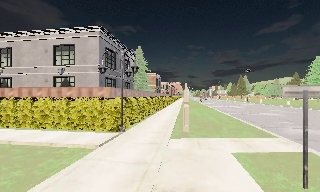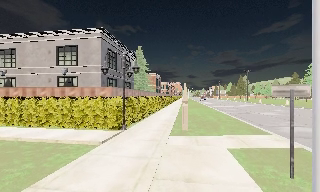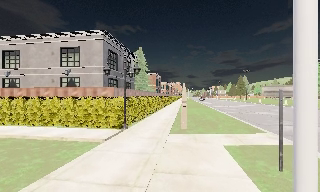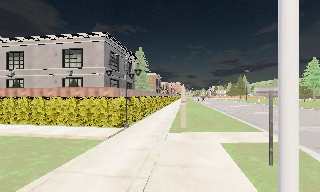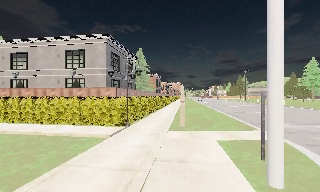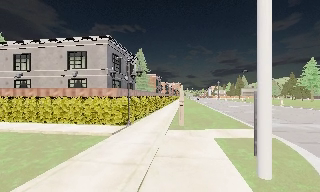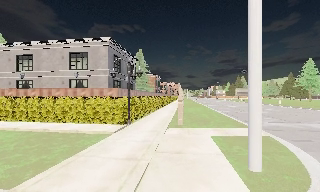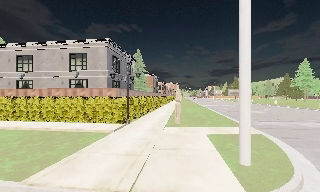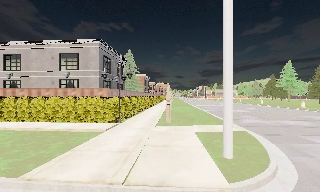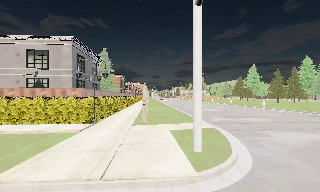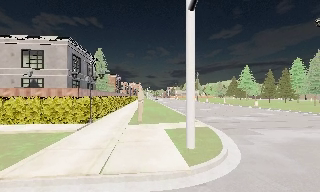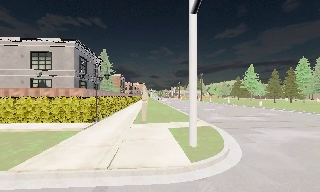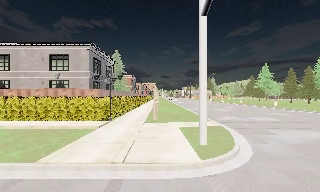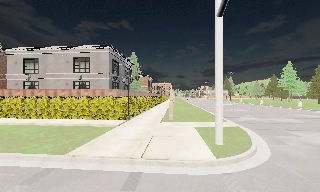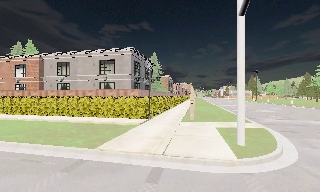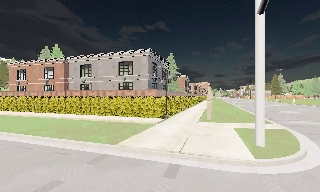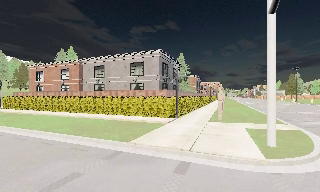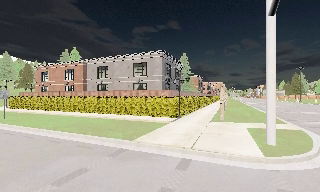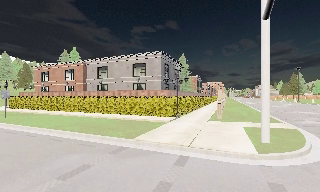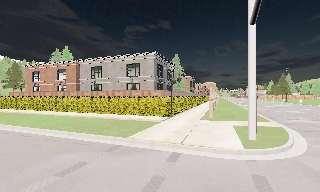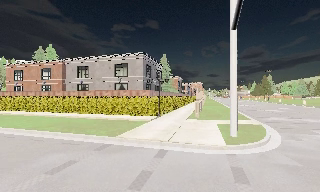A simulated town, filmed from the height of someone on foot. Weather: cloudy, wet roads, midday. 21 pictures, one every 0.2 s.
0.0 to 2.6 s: The camera travels backward, about 4.5 m, so what stands in front gets smaller.
2.6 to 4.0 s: The camera swings to its left by about 10 degrees, and the scene slides to the right. It travels backward, about 2 m, so what stands in front gets smaller.
The film runs backward here.
